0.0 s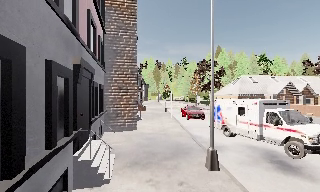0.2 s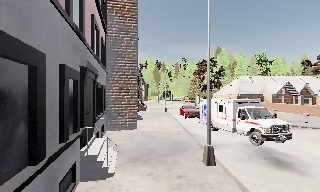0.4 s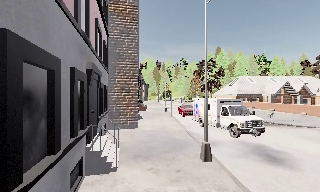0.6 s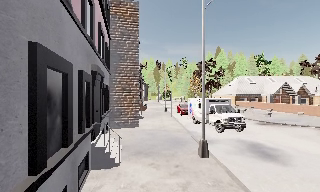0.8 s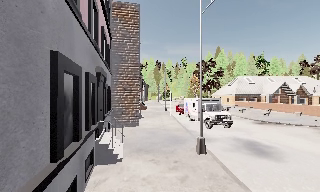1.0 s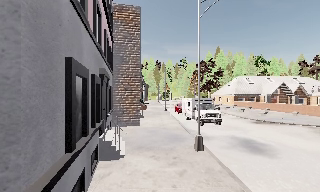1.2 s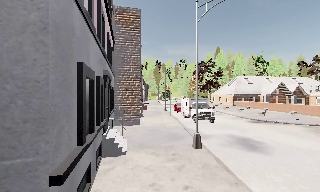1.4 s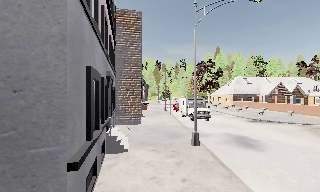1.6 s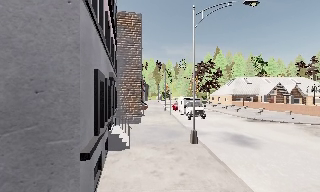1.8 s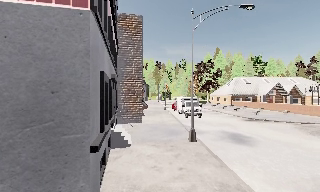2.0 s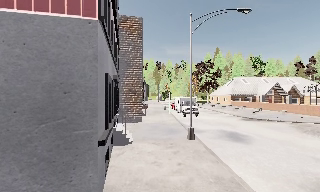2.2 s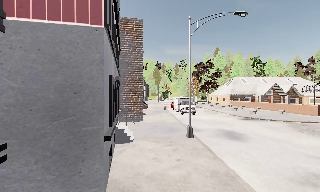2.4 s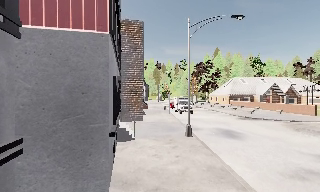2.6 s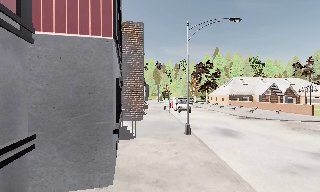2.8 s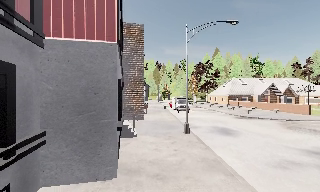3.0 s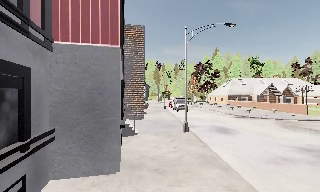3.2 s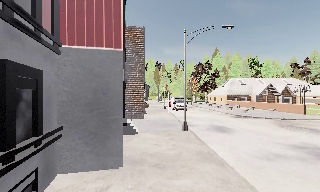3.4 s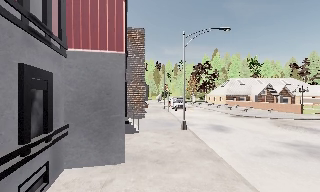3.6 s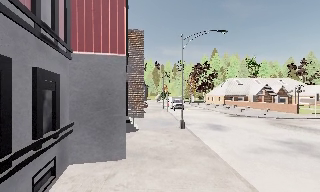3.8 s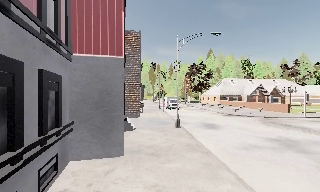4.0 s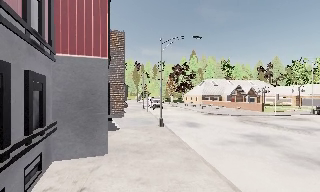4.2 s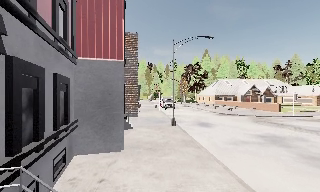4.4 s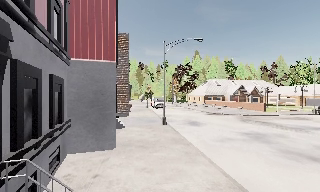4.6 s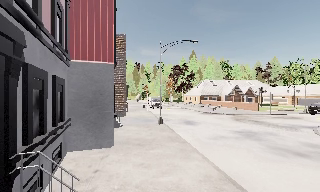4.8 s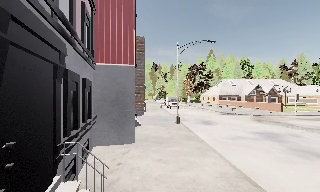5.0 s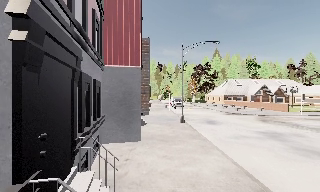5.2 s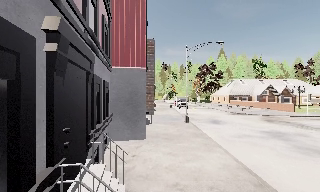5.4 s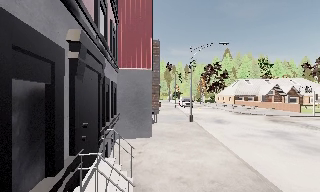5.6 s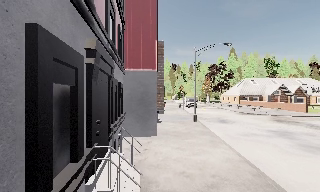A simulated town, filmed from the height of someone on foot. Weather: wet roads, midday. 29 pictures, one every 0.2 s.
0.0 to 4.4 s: The camera travels backward, about 8 m, so what stands in front gets smaller.
4.4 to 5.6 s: The camera pans to its left, which is counterclockwise from overhead, by about 10 degrees. It travels backward, about 2.5 m, so what stands in front gets smaller.
The film runs backward here.
